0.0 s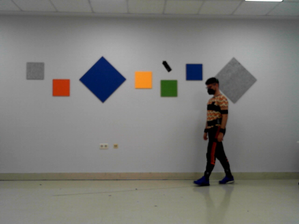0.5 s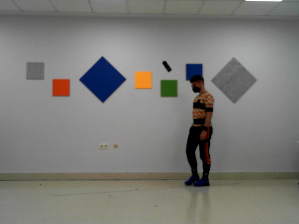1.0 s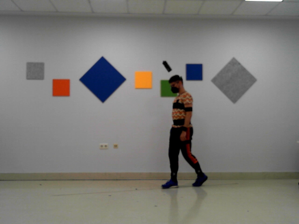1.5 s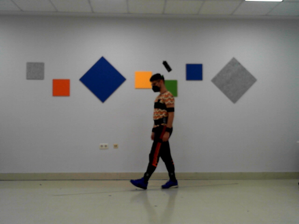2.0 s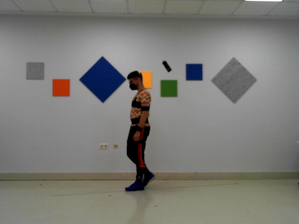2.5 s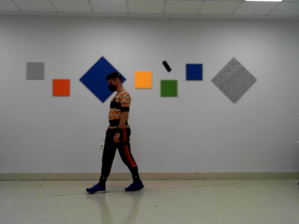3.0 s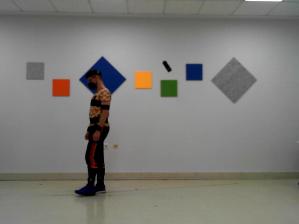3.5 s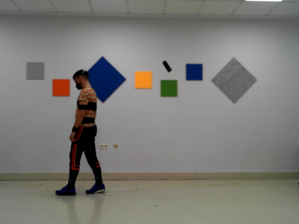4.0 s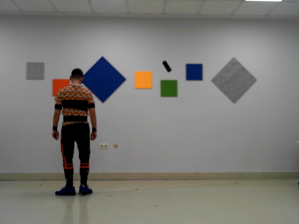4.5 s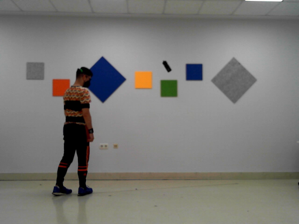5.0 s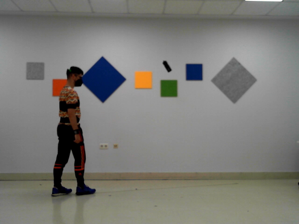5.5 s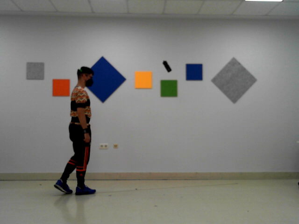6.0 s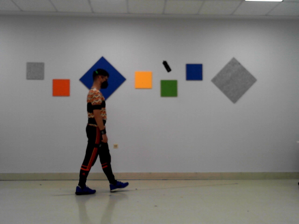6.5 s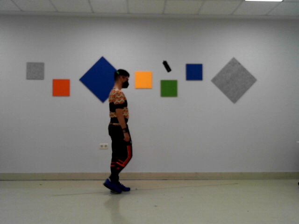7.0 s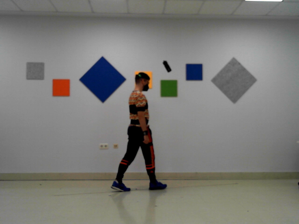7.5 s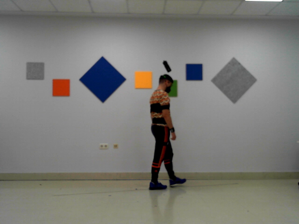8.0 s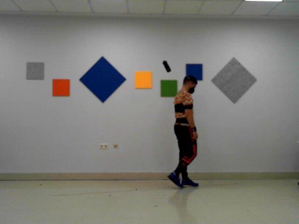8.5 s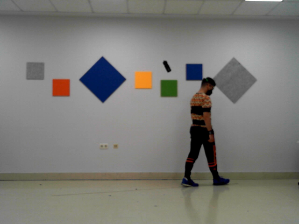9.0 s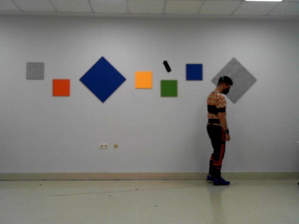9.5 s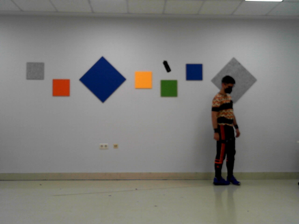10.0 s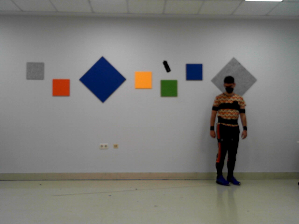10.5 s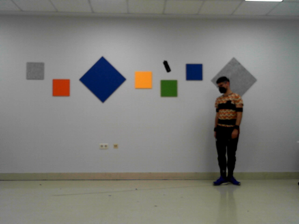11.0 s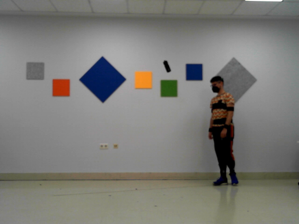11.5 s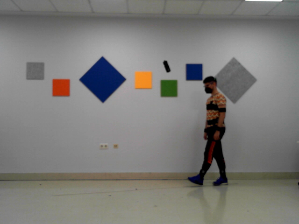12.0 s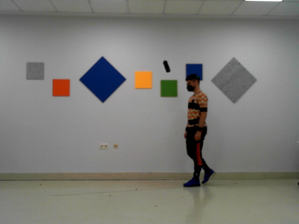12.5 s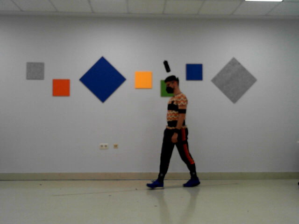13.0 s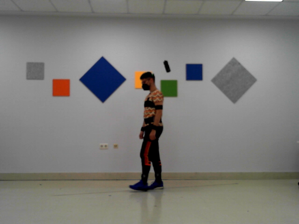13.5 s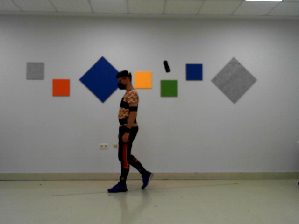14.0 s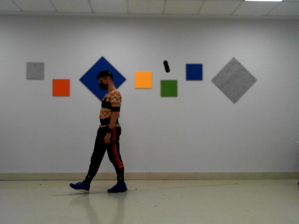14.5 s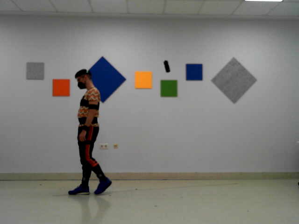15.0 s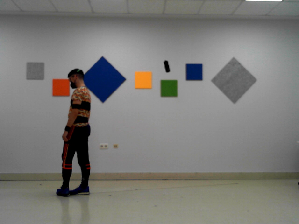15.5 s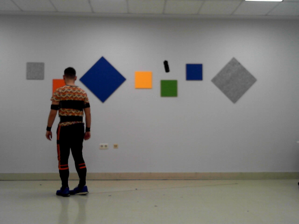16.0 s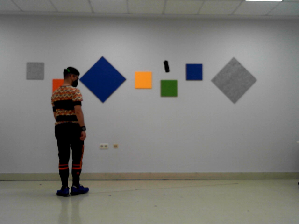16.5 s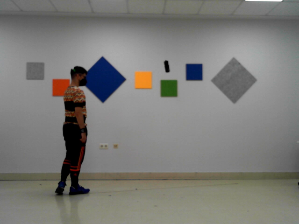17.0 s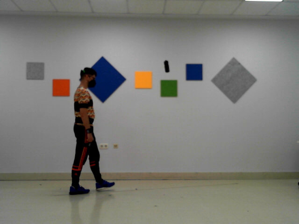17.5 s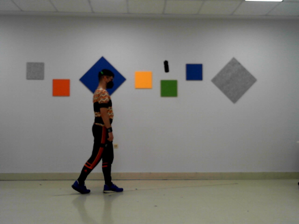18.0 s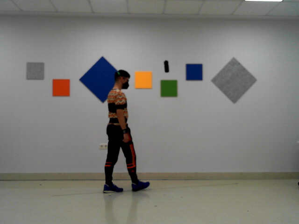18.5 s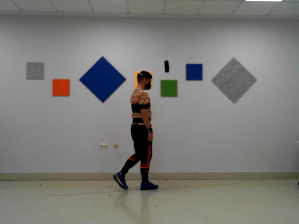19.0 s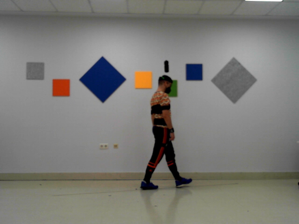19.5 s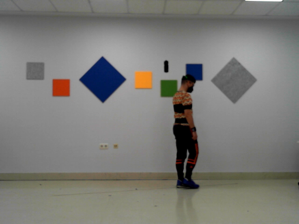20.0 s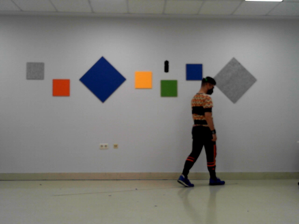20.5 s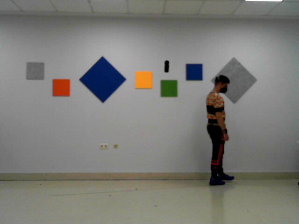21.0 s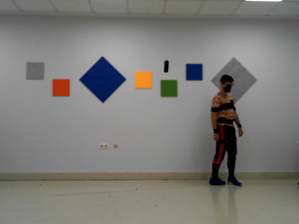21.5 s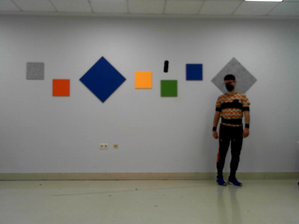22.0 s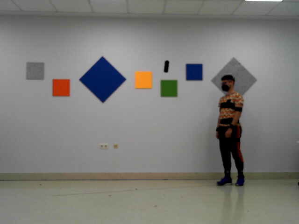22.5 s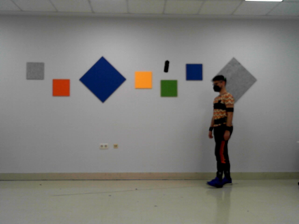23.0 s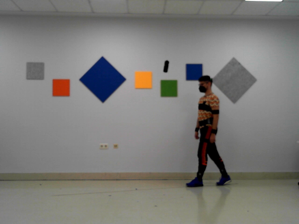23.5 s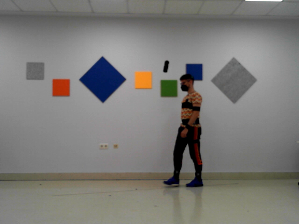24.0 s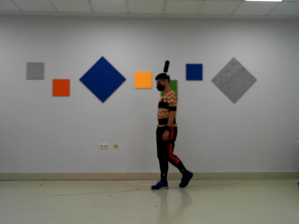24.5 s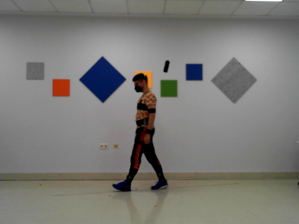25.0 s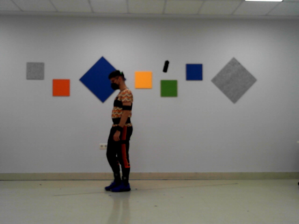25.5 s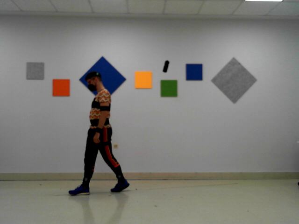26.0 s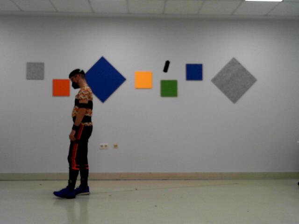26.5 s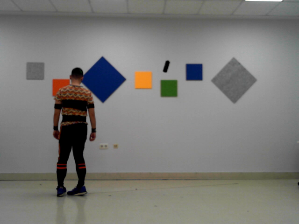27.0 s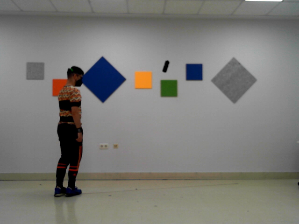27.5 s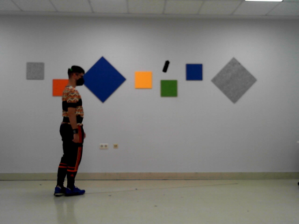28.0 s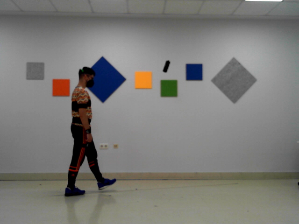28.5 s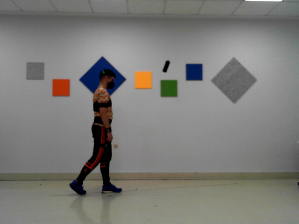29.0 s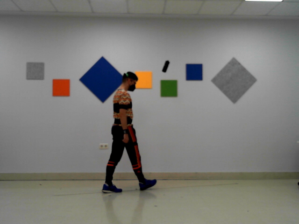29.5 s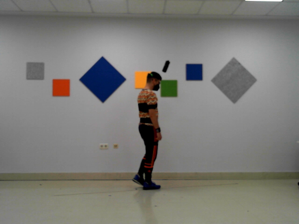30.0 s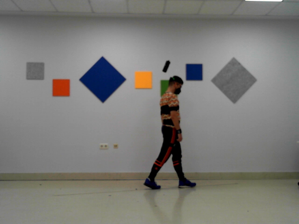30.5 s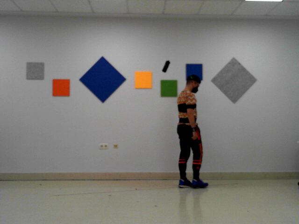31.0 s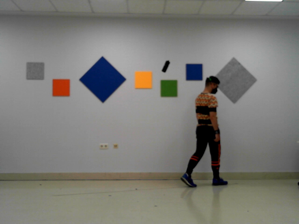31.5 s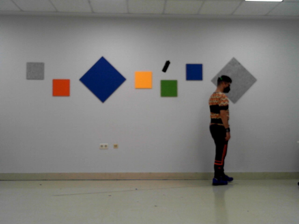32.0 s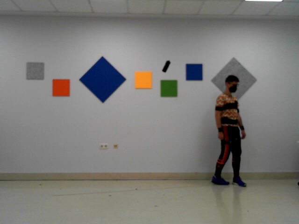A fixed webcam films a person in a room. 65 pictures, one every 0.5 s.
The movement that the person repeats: Walk along a line.
